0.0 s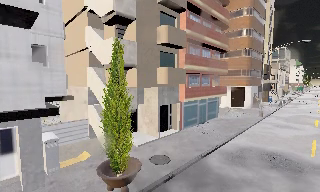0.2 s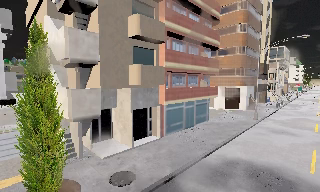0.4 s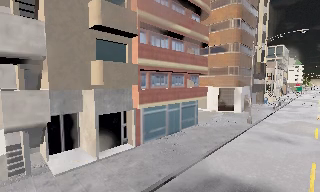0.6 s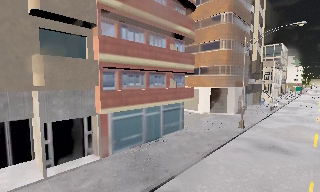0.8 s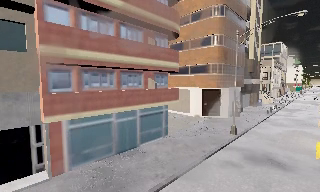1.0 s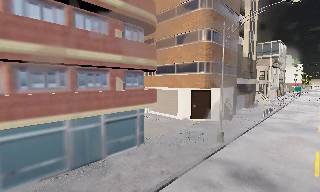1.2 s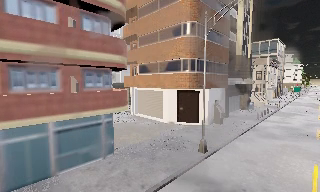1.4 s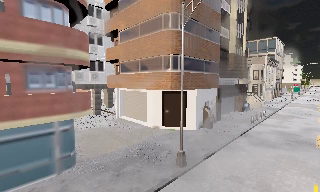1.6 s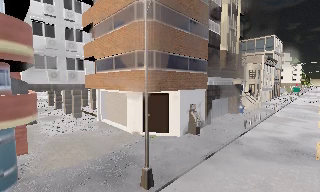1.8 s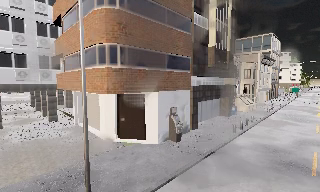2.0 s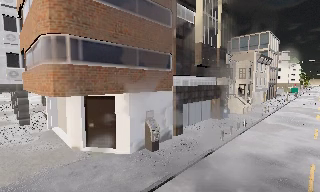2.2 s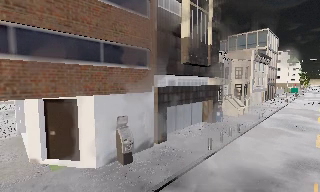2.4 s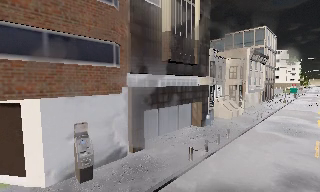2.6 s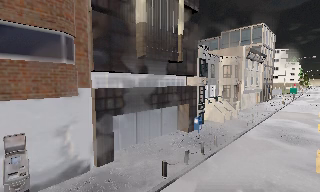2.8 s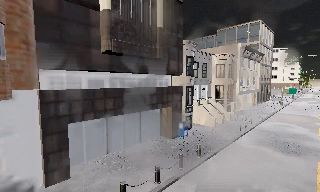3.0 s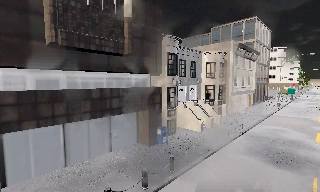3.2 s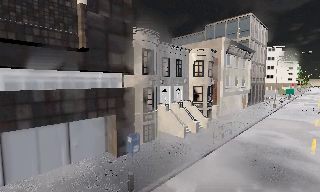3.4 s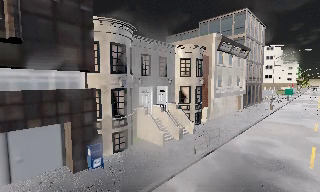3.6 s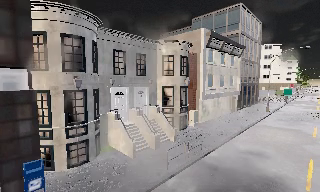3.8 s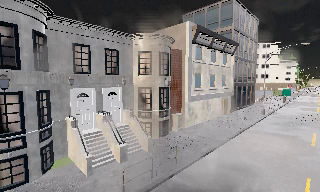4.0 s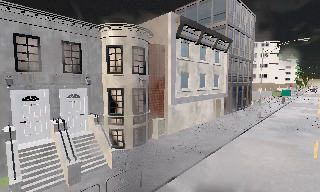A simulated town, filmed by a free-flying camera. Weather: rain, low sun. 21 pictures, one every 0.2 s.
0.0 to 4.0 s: The camera travels to its right and forward, about 40 m, so close, fixed things drift to the left.
The film runs forward here.
